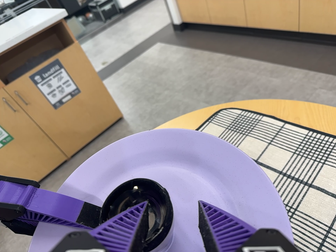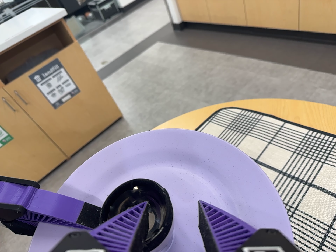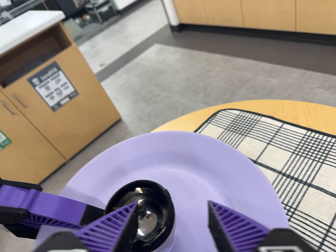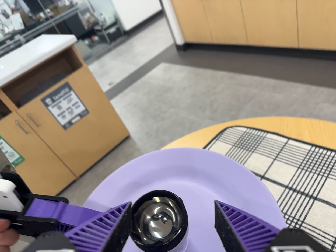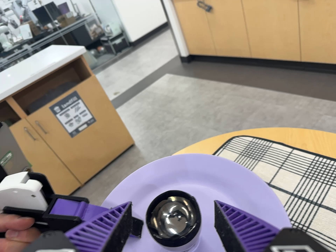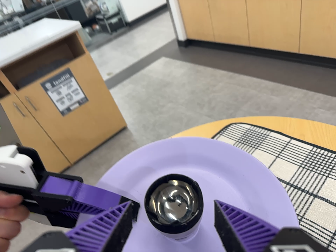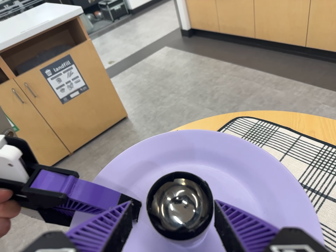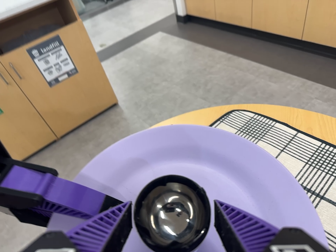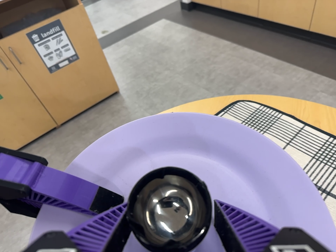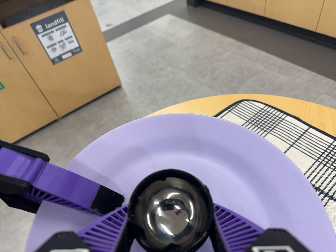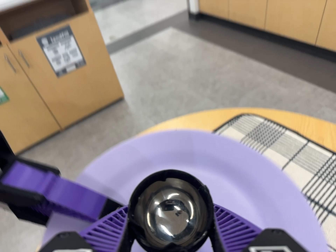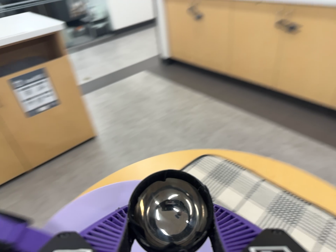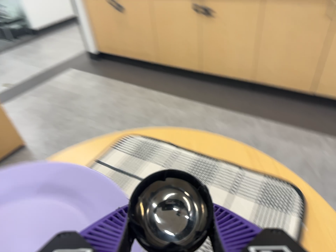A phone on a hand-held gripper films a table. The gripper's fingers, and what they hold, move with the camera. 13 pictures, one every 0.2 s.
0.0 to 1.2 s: The camera travels to its left, about 6 cm, so close, fixed things drift to the right.
1.2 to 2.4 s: The camera swings to its right by about 20 degrees, and the scene slides to the left. It travels to its right, about 9 cm, so close, fixed things drift to the left.
The film runs forward here.
